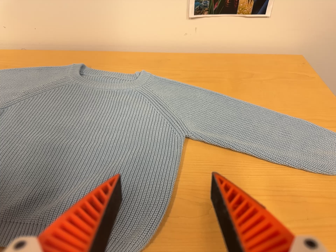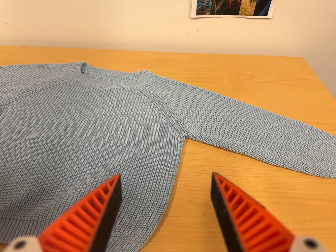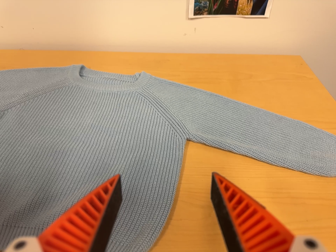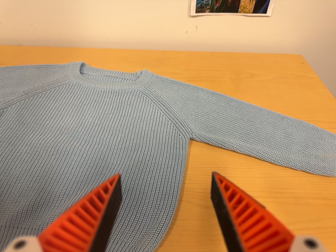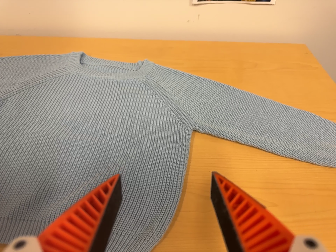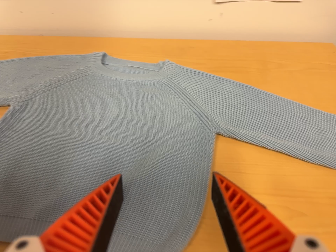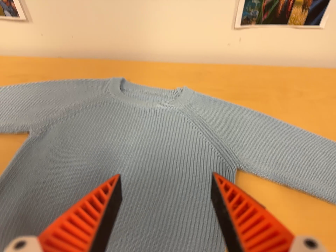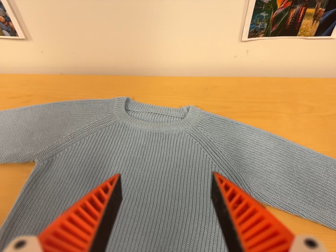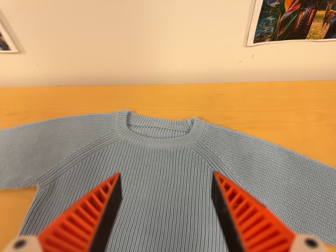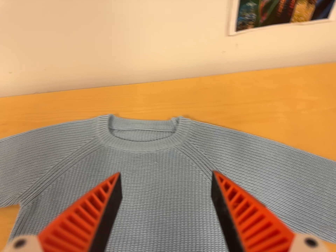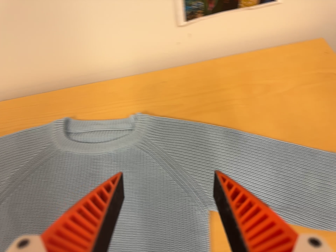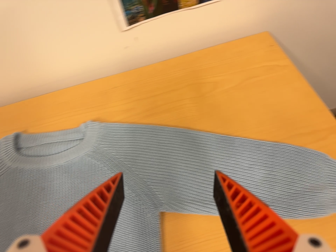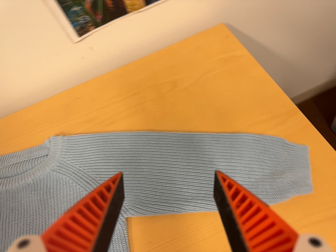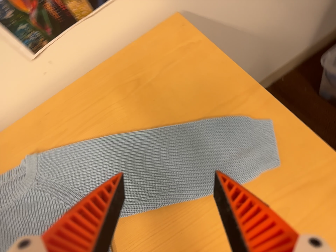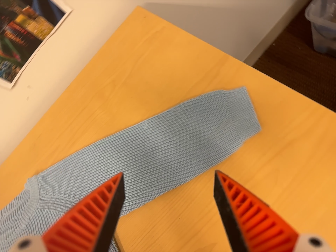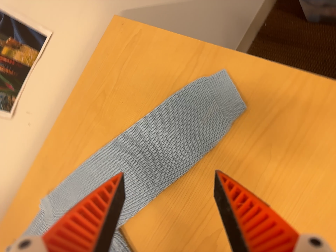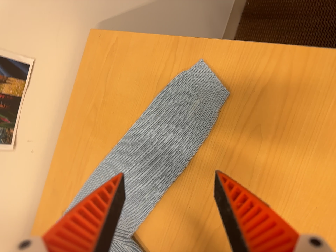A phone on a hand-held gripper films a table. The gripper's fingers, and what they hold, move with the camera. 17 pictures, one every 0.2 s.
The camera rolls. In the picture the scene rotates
counterclockwise.
0.0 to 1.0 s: The camera travels to its left, about 5 cm, so close, fixed things drift to the right.
1.0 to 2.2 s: The camera travels toward the top of its view and to its right, about 26 cm, so close, fixed things drift downward. Its aim tips toward the bottom of its view by about 10 degrees. It rolls about its line of sight by about 20 degrees, and the scene rotates counterclockwise.
2.2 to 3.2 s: The camera pans to its left by about 10 degrees. It travels to its right, about 28 cm, so close, fixed things drift to the left. It rolls about its line of sight by about 55 degrees, and the scene rotates counterclockwise.
The film runs forward here.
